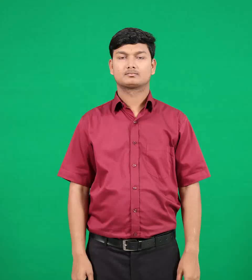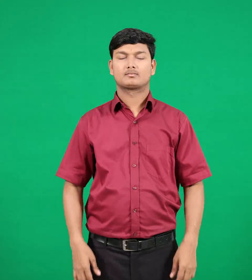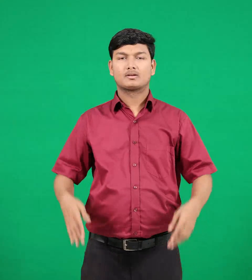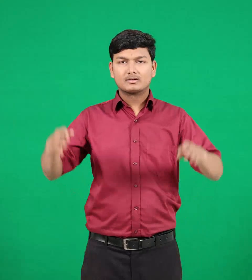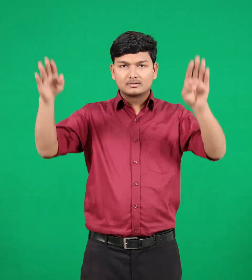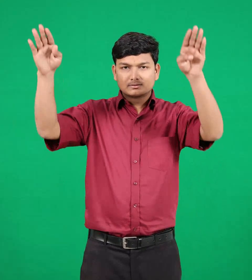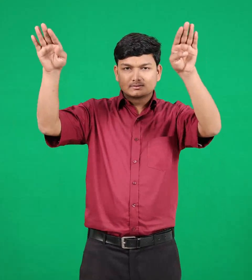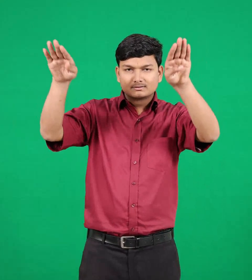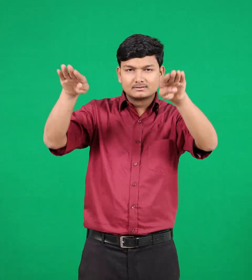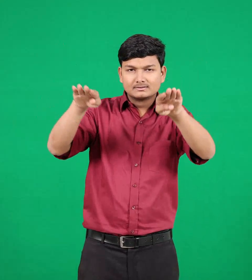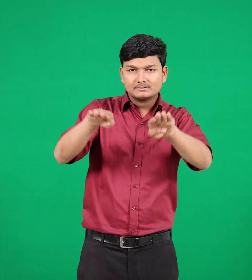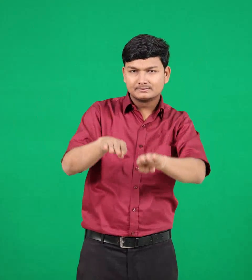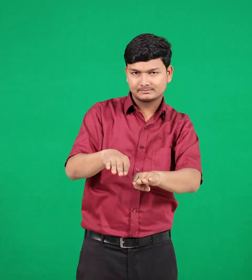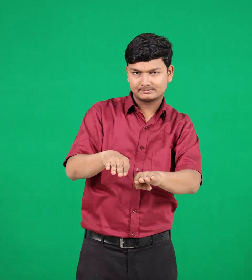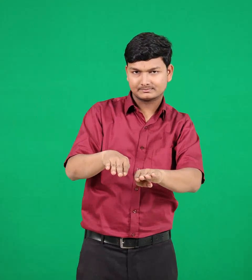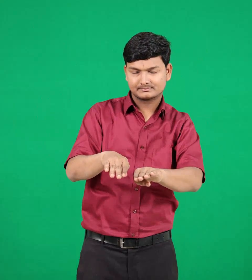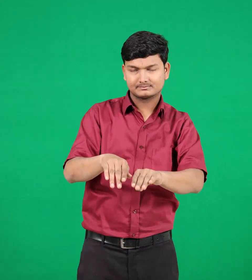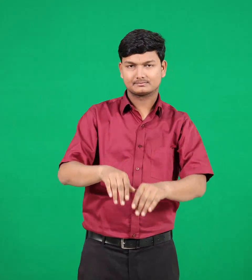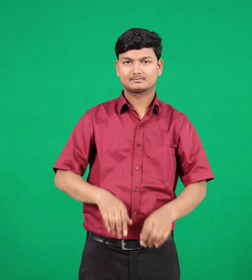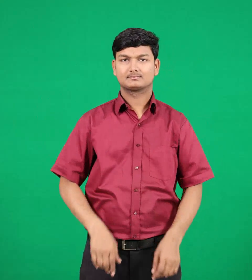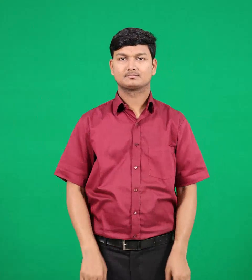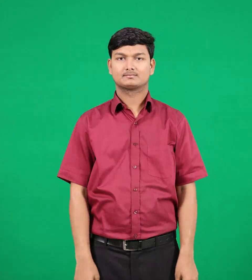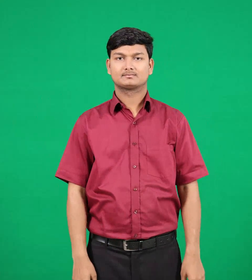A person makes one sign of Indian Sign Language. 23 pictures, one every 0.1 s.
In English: valley
